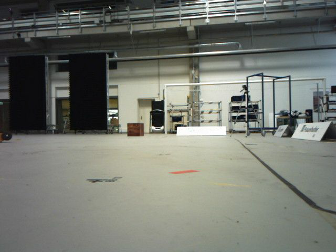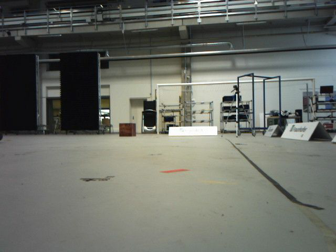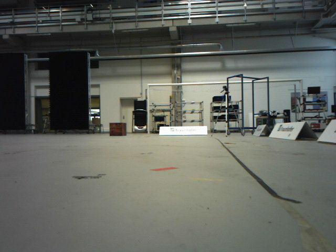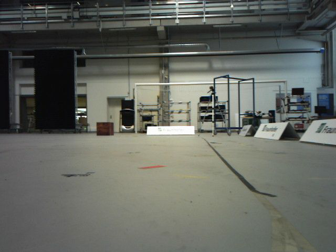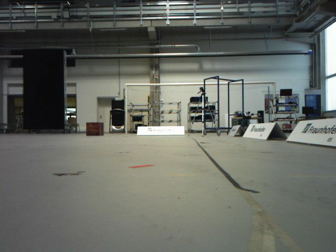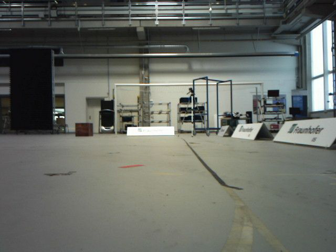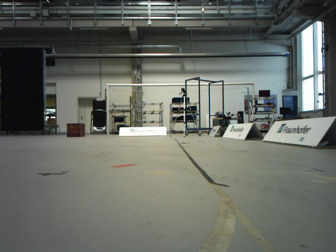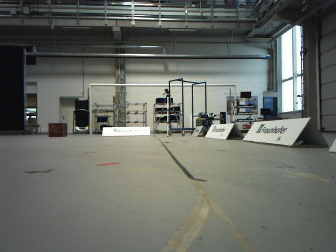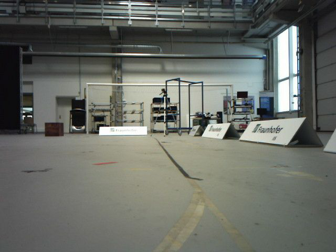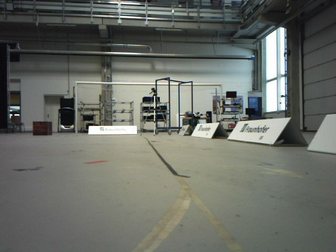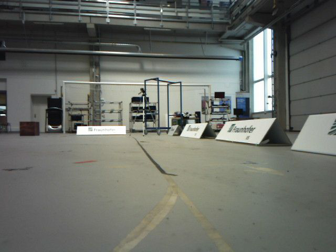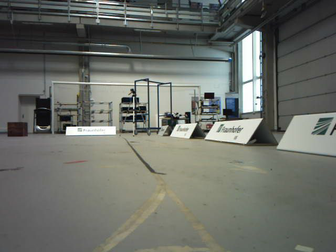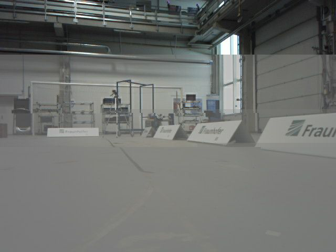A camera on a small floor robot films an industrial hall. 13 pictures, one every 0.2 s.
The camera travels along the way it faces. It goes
backward.
0.0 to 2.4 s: The camera pans to its right, which is clockwise from overhead, by about 25 degrees. It travels backward, about 0.5 m, so what stands in front gets smaller.
The film runs backward here.
